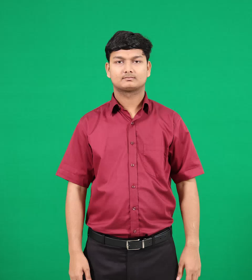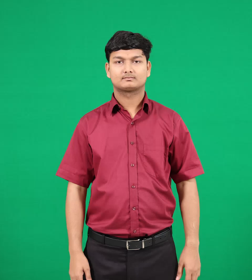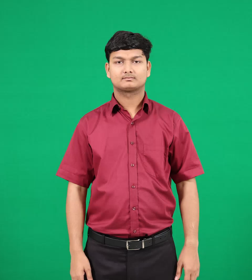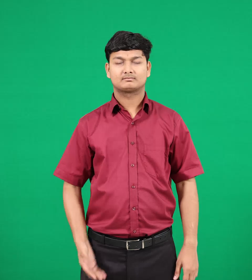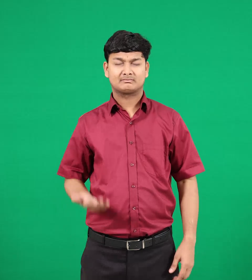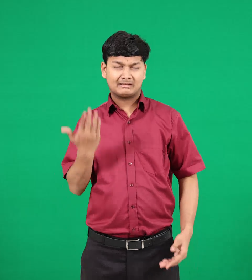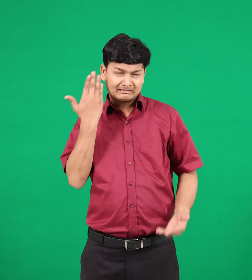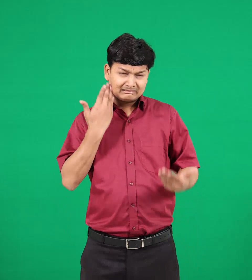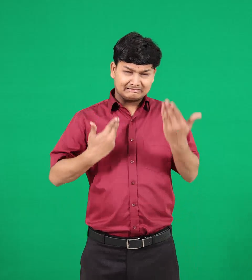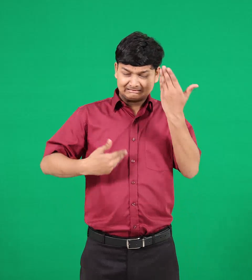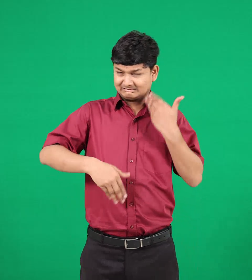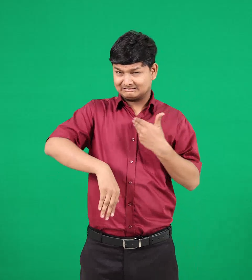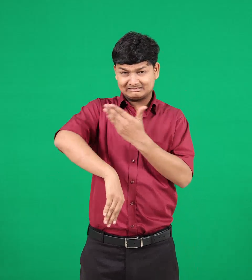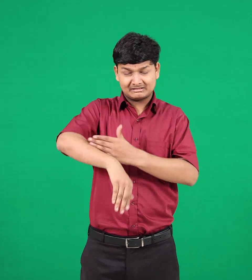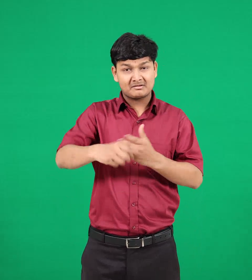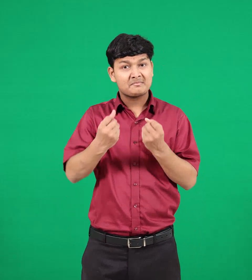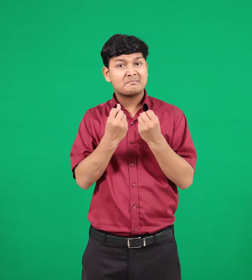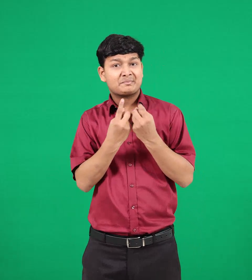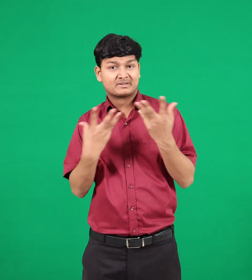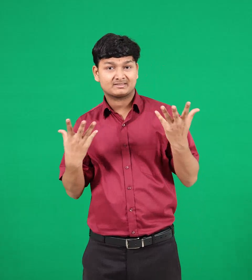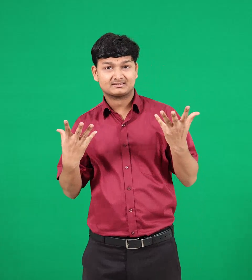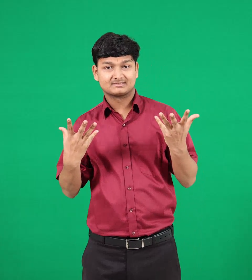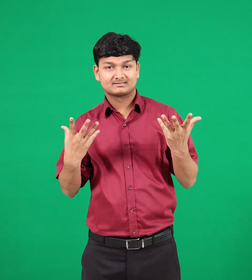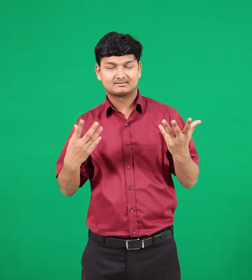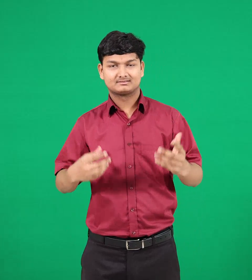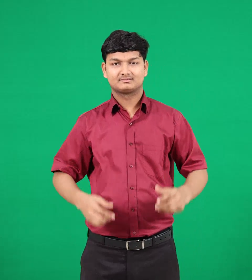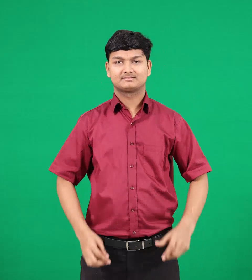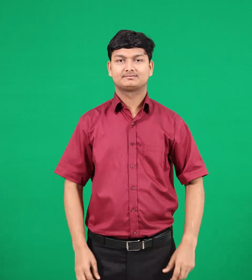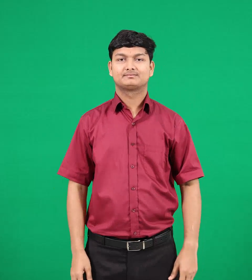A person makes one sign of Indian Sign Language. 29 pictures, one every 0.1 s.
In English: injury
